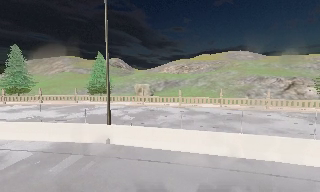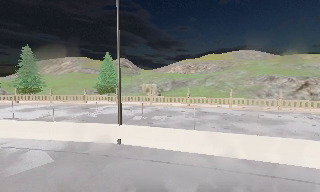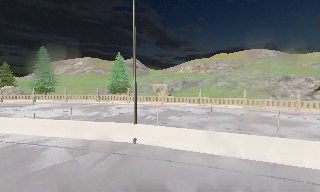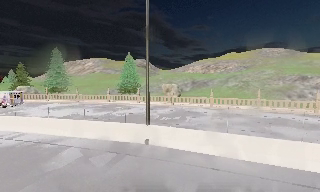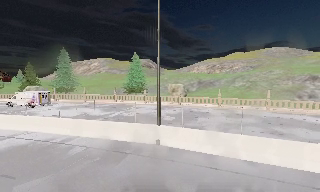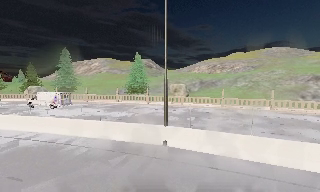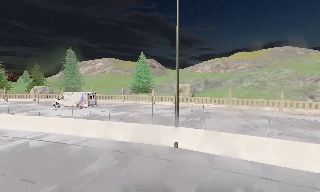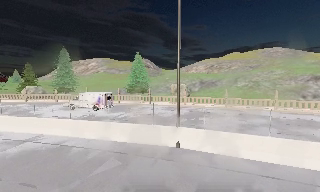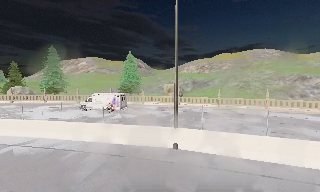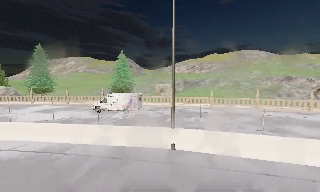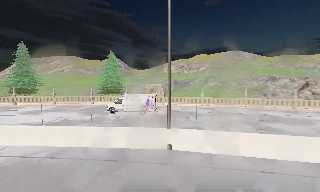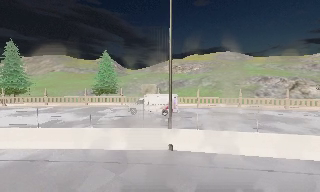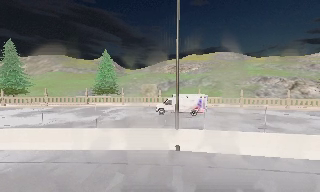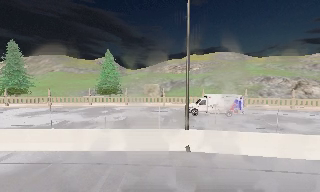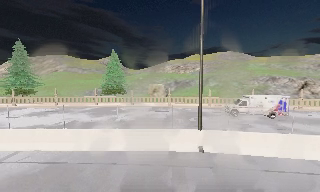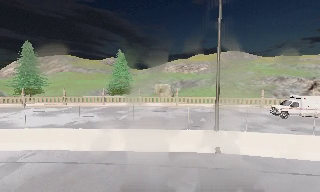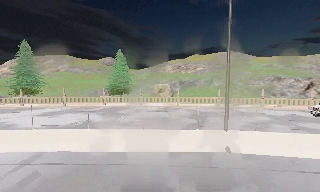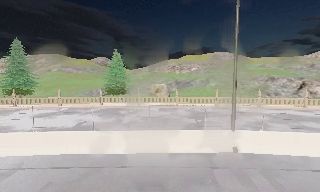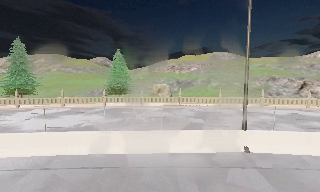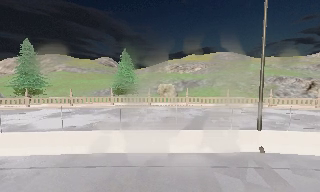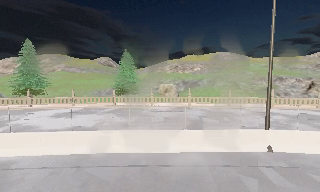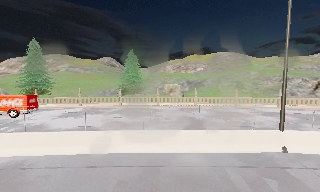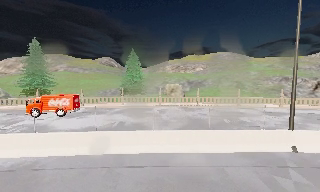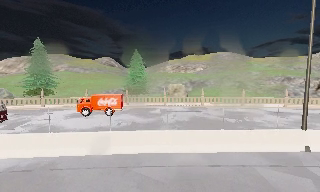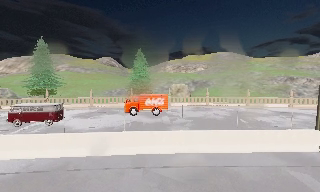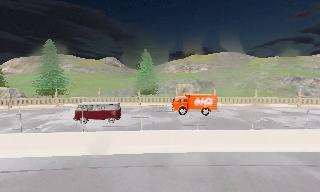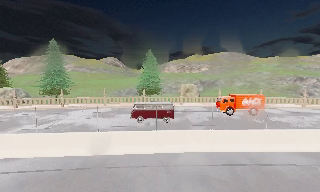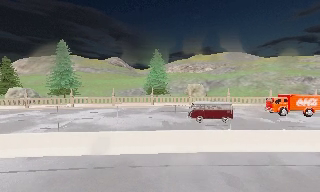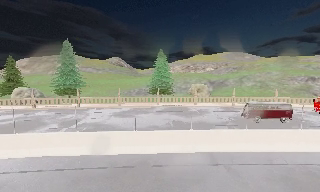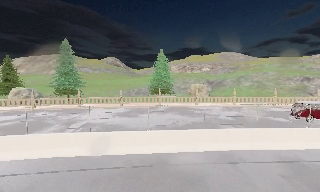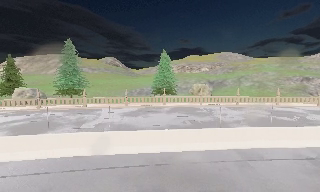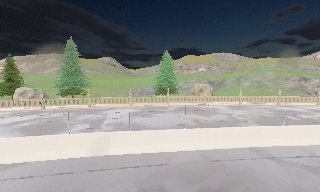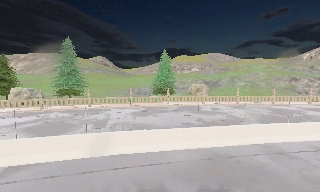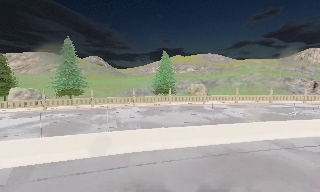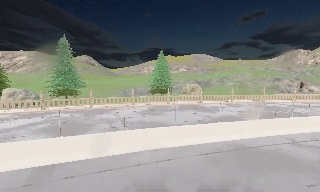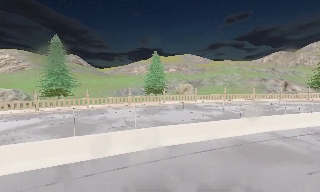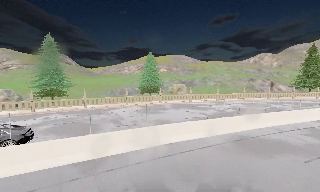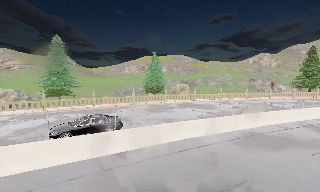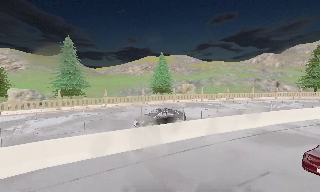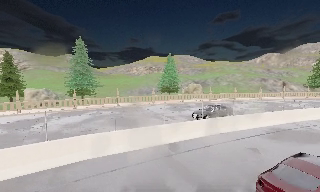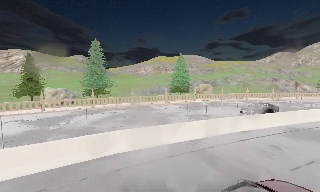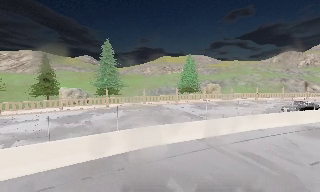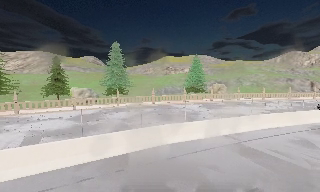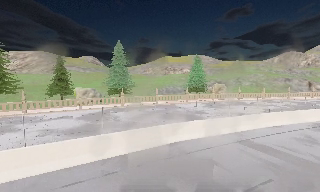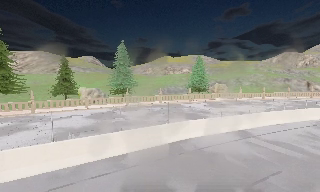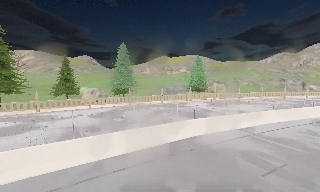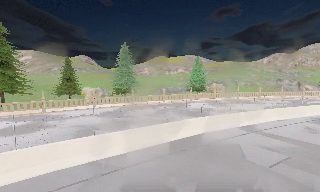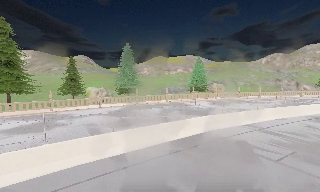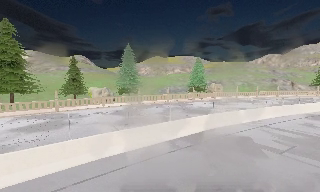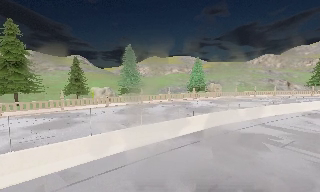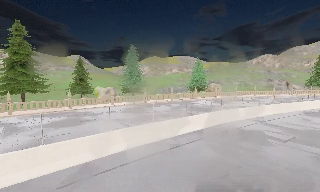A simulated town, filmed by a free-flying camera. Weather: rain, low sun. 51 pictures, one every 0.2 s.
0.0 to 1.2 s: The camera pans to its left, which is counterclockwise from overhead, by about 10 degrees. It travels to its left, about 2.5 m, so close, fixed things drift to the right.
1.2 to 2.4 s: The camera pans to its right, which is clockwise from overhead, by about 15 degrees. It travels to its left, about 2.5 m.
2.4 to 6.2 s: The camera travels to its left, about 15 m, so close, fixed things drift to the right.
6.2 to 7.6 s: The camera pans to its right, which is clockwise from overhead, by about 15 degrees. It travels to its left, about 10 m, so close, fixed things drift to the right.
7.6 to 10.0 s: The camera travels to its left and backward, about 14 m, so close, fixed things drift to the right.
The film runs backward here.
